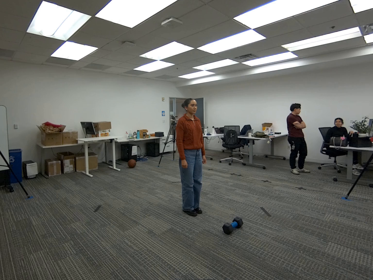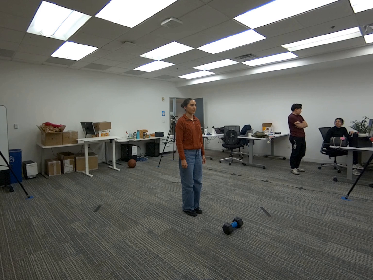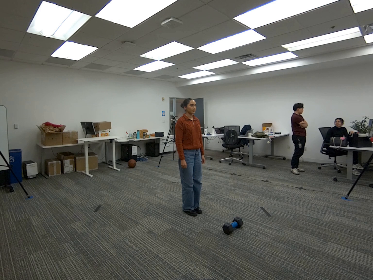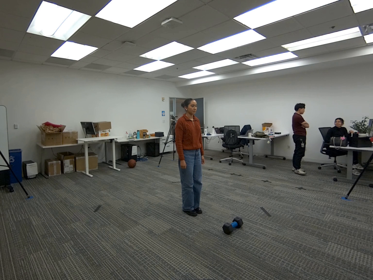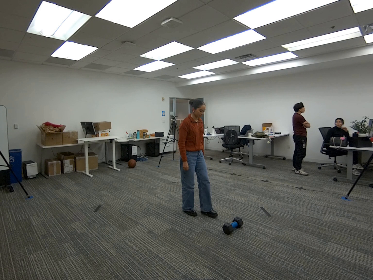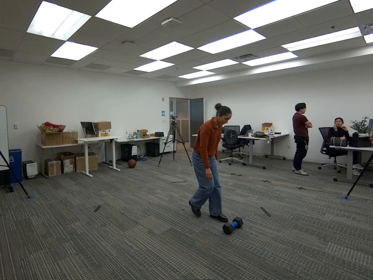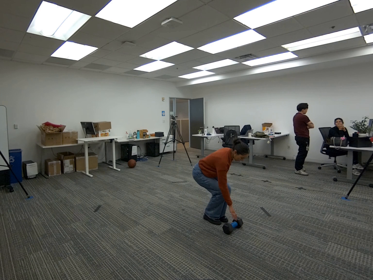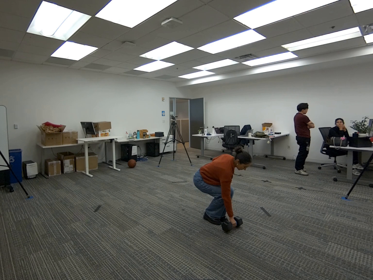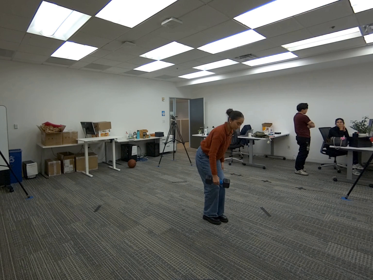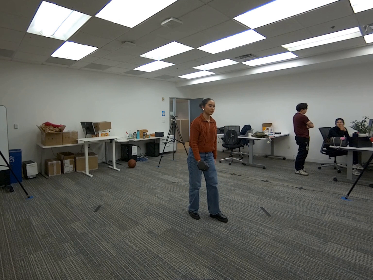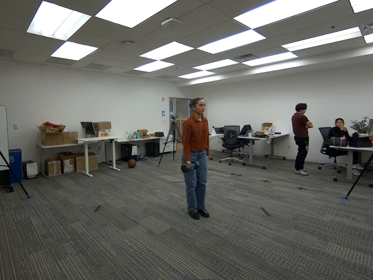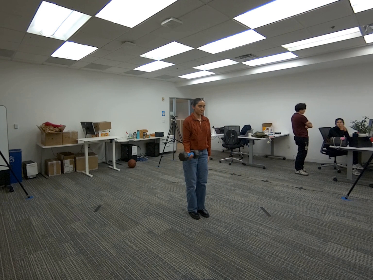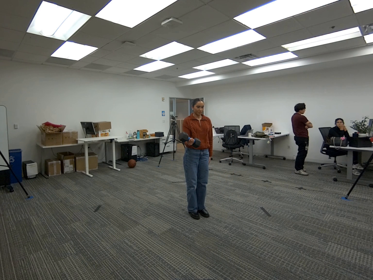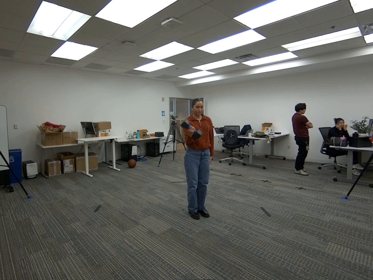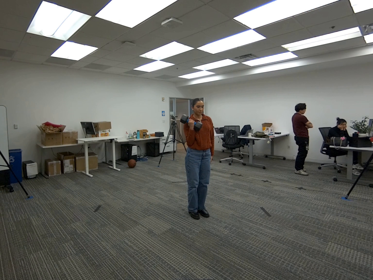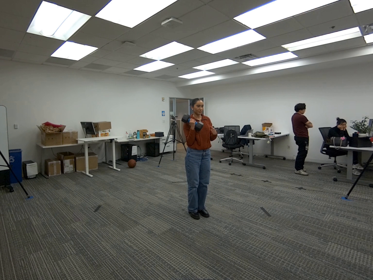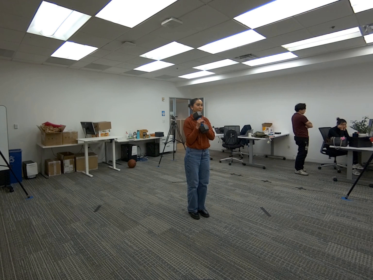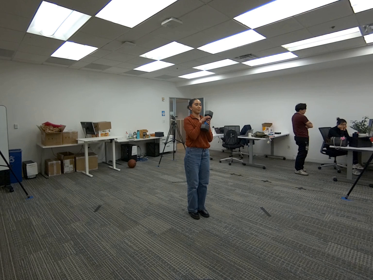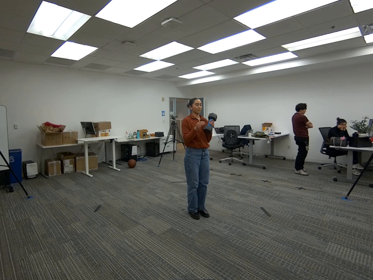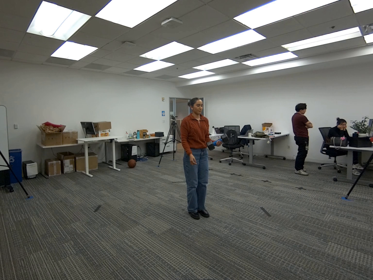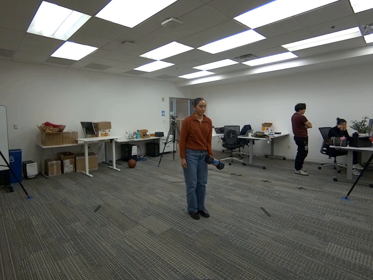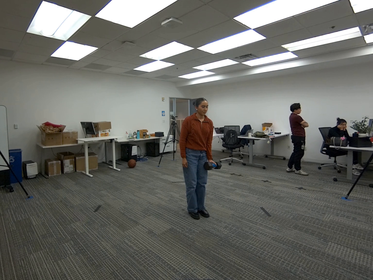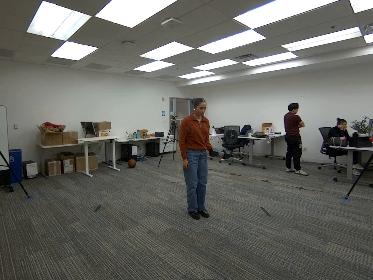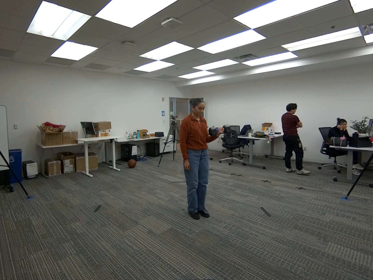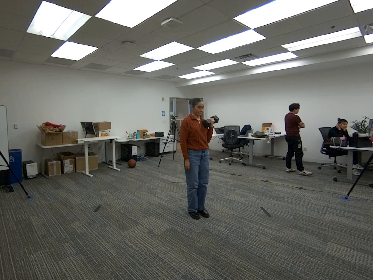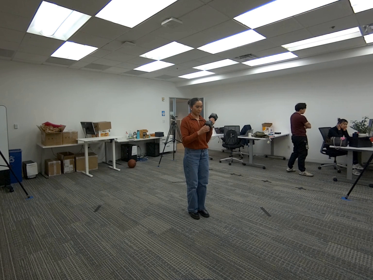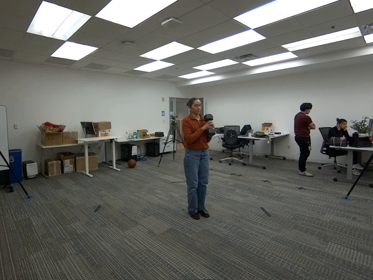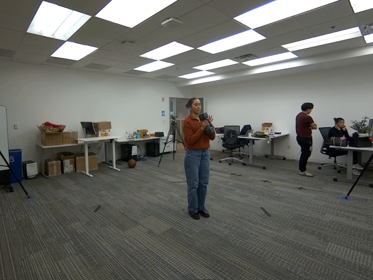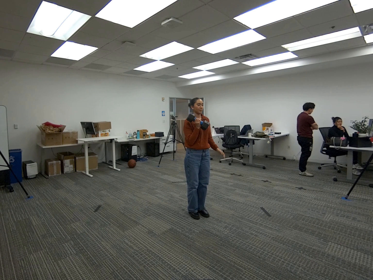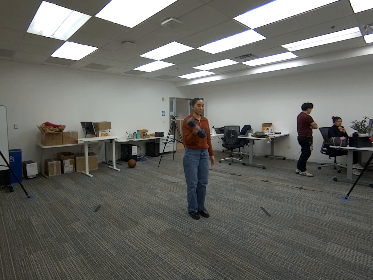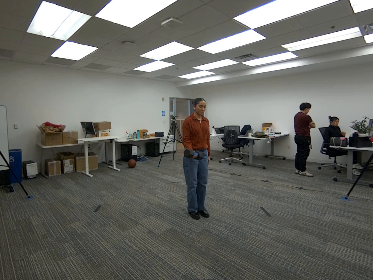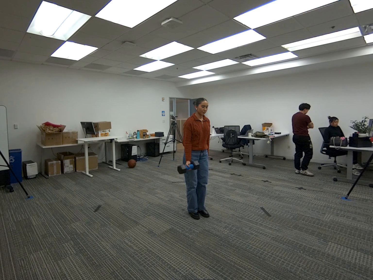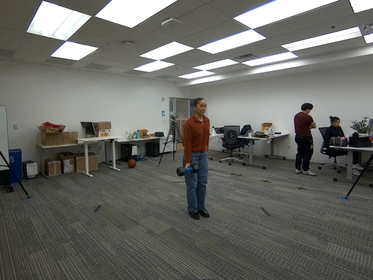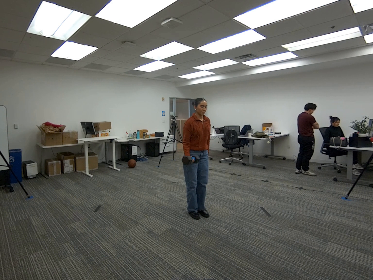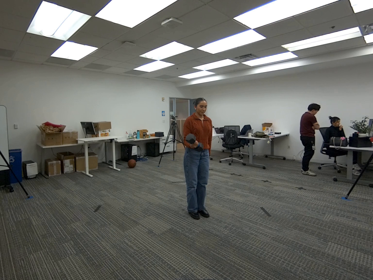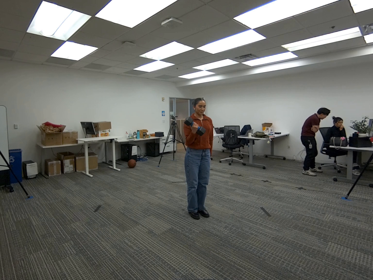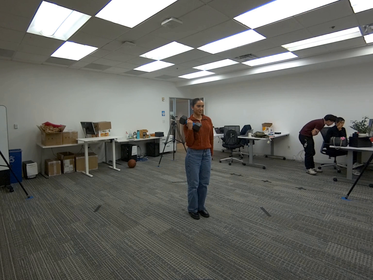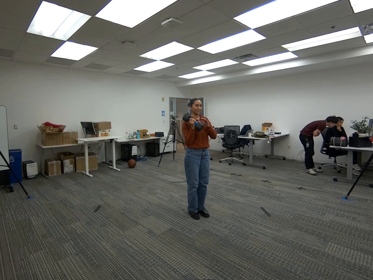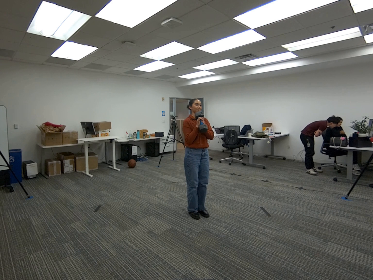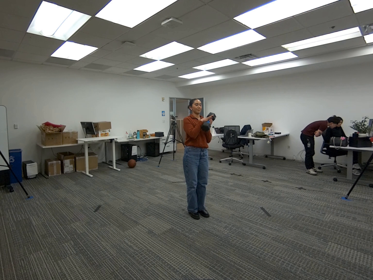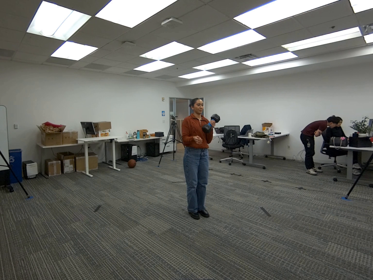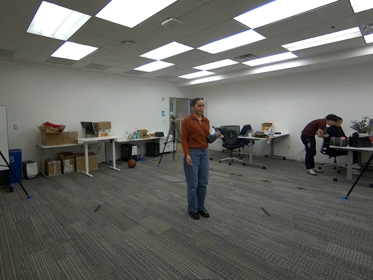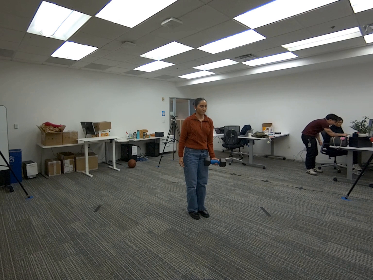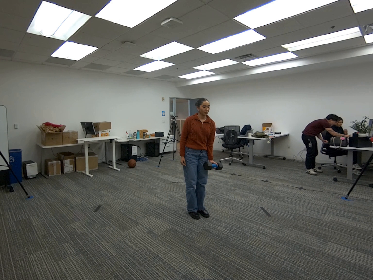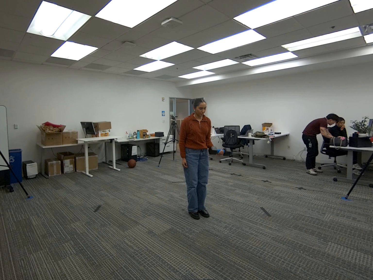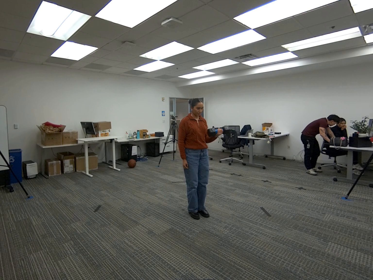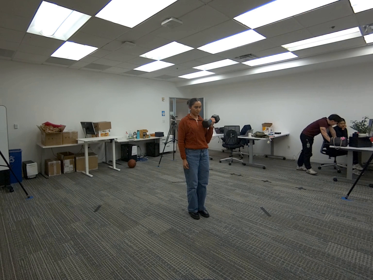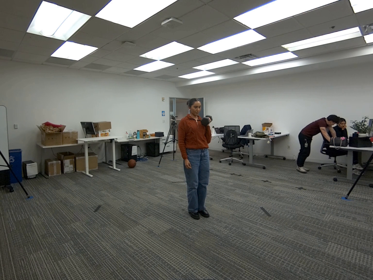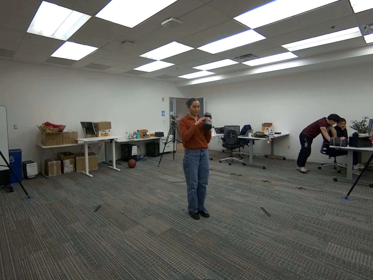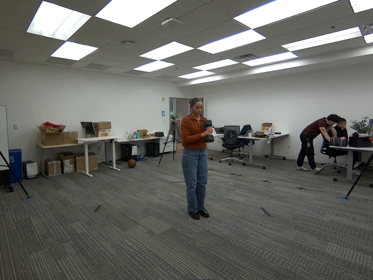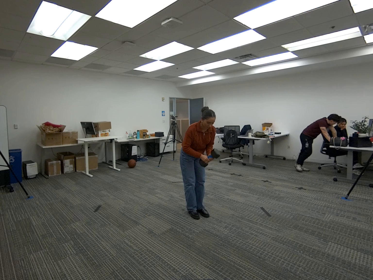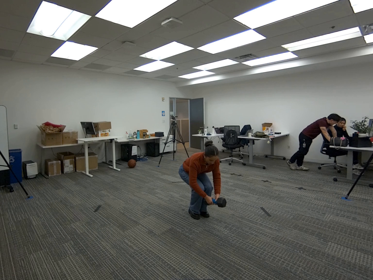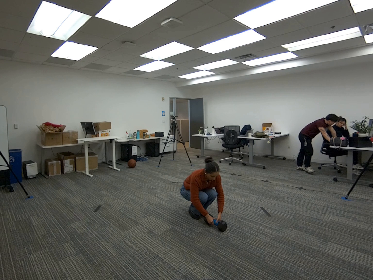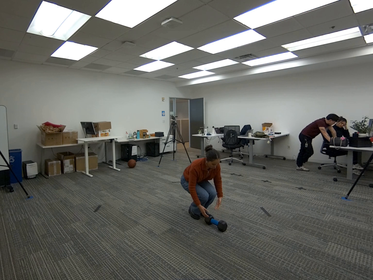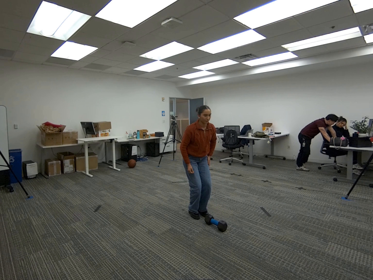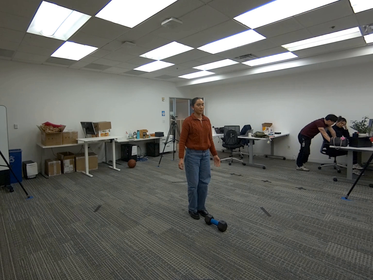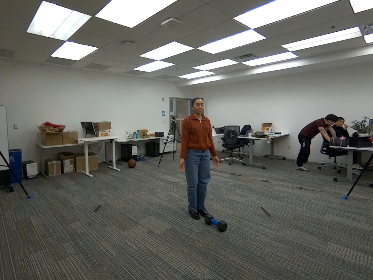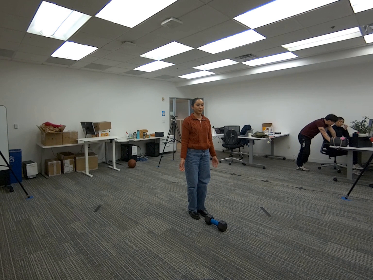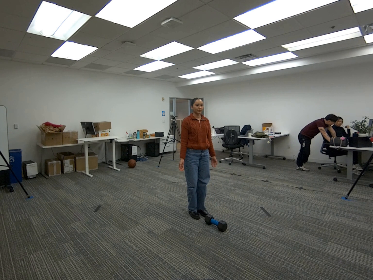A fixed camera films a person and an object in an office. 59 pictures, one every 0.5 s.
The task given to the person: Walk to the dumbbell and pick it up with your right hand, keeping your arm extended. Perform a bicep curl by bending your elbow, then pass the dumbbell to your left hand. Lower the left arm, perform a bicep curl, and pass the dumbbell back to your right hand. Continue alternating curls between hands until finished, then place the dumbbell back on the ground.
